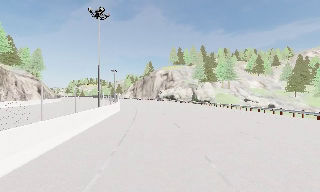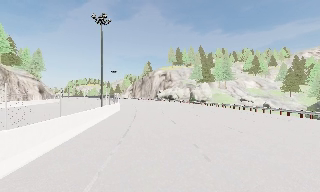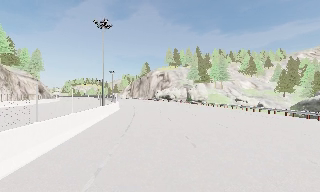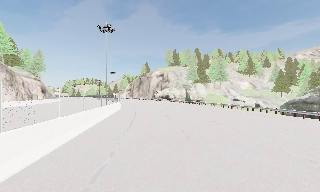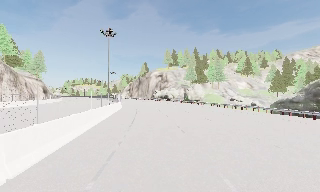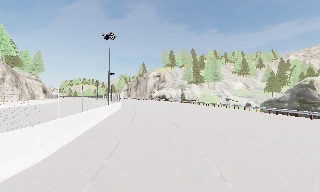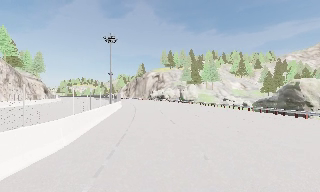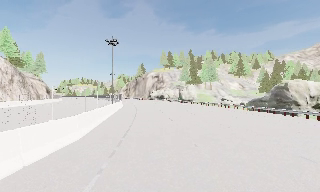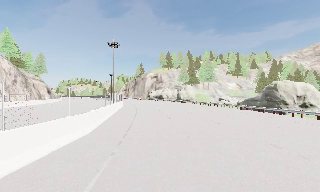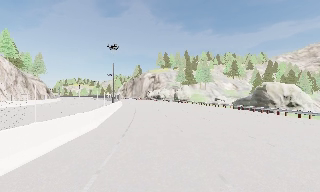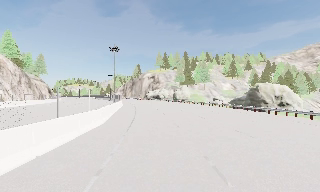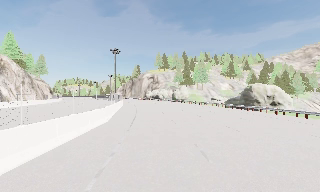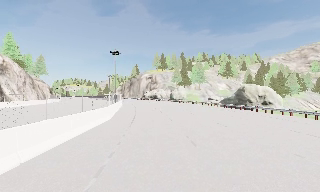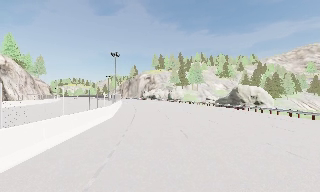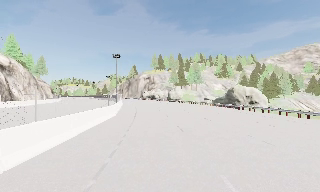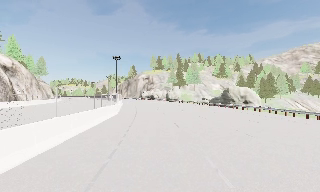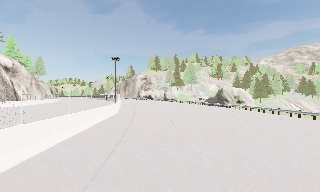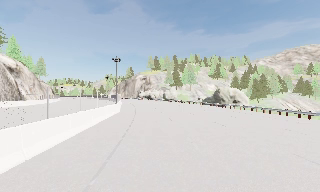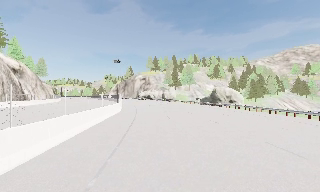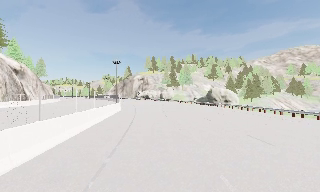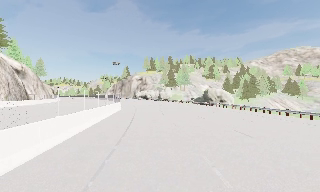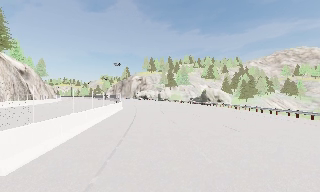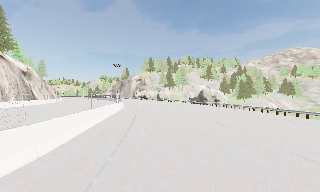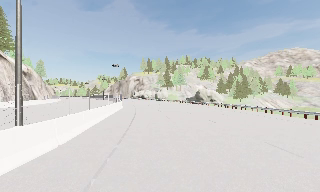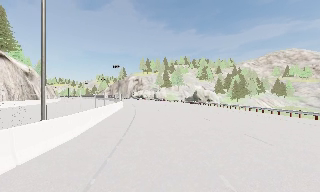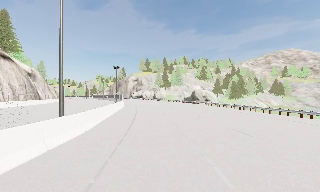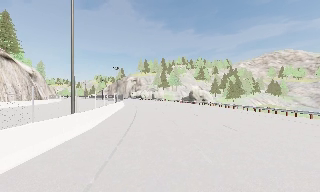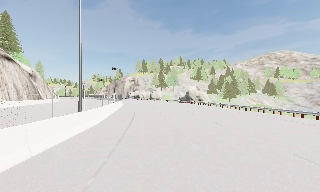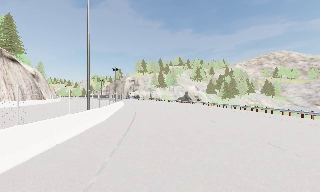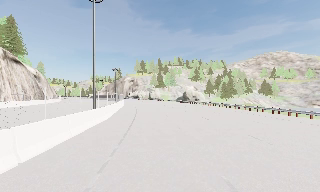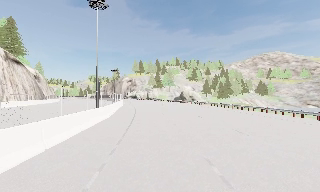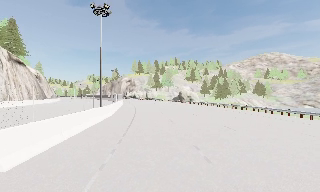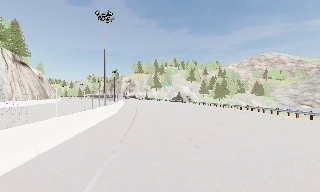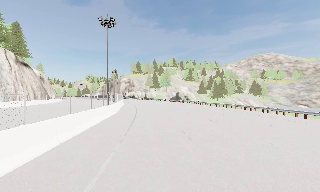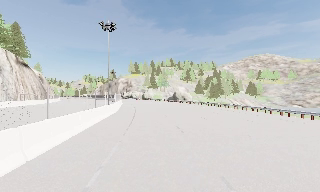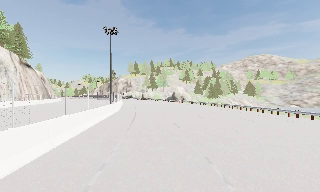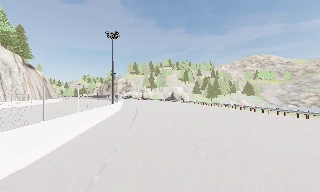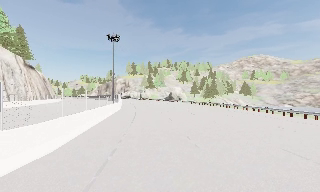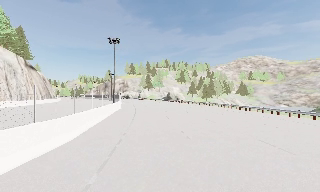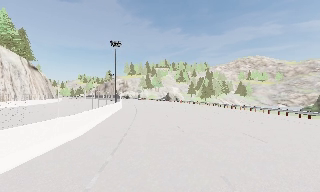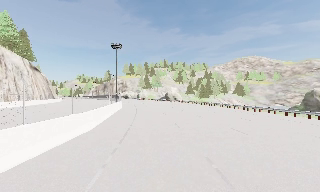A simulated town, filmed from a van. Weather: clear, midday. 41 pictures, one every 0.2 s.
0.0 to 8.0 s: The scene slides to the left, as the camera pans about 20 degrees to its right. It travels backward, about 60 m, so what stands in front gets smaller.
The film runs backward here.
